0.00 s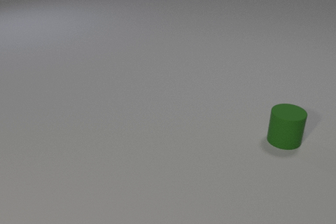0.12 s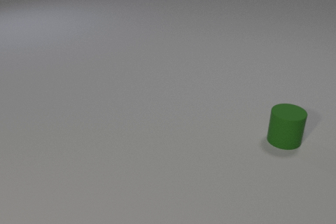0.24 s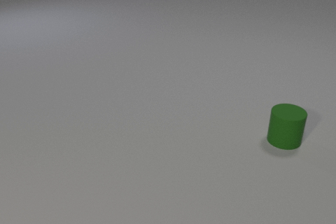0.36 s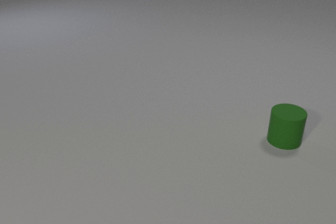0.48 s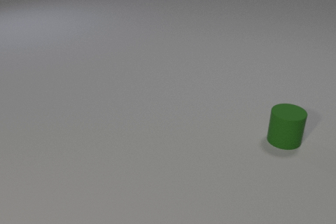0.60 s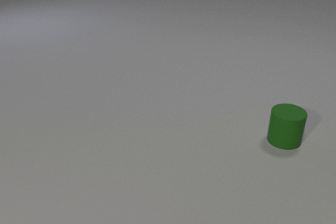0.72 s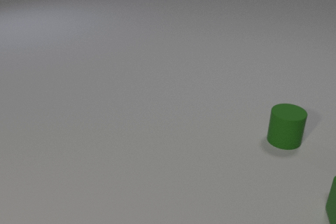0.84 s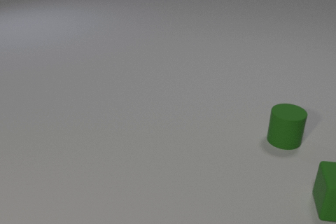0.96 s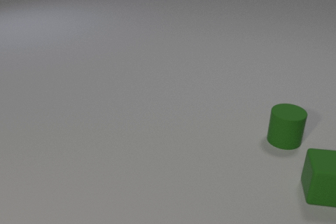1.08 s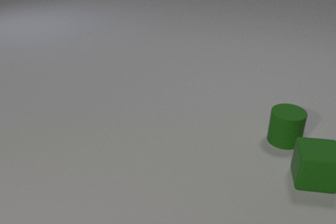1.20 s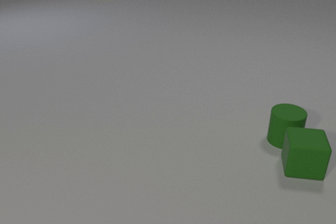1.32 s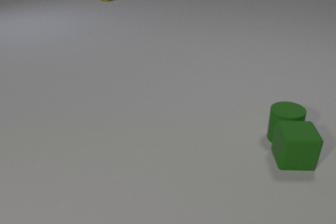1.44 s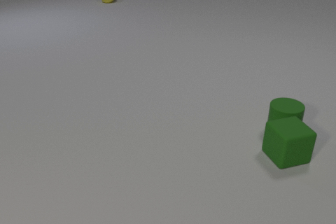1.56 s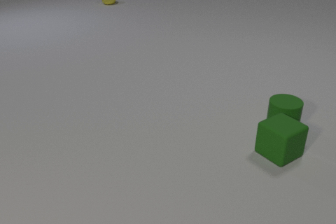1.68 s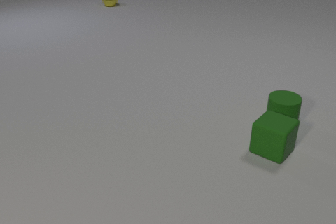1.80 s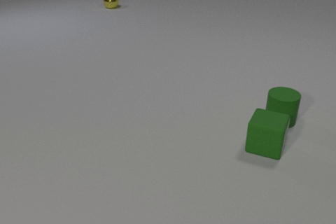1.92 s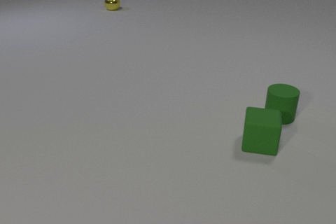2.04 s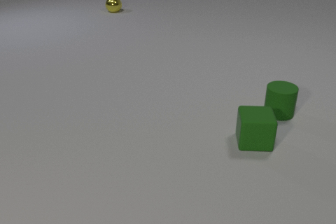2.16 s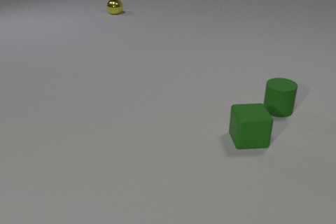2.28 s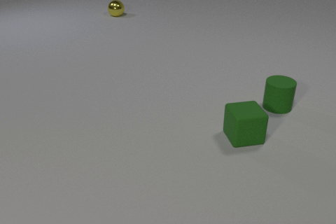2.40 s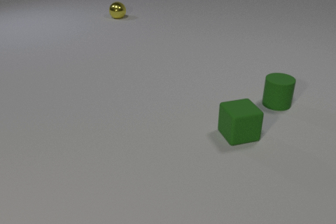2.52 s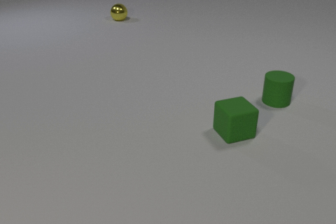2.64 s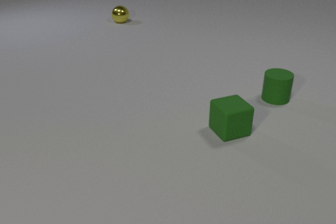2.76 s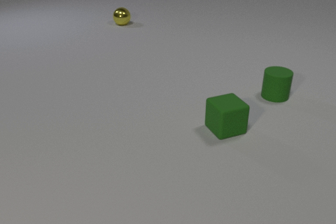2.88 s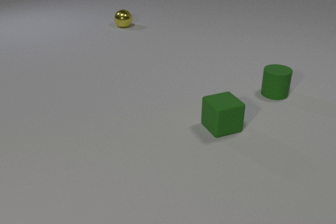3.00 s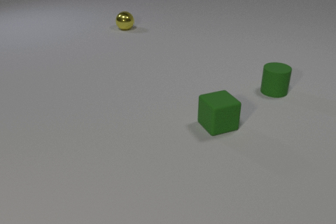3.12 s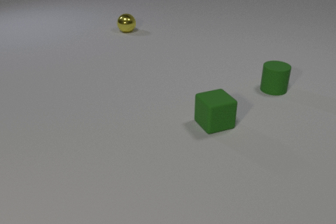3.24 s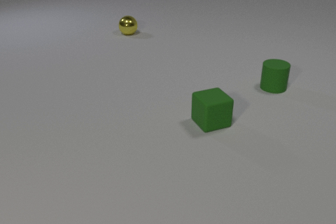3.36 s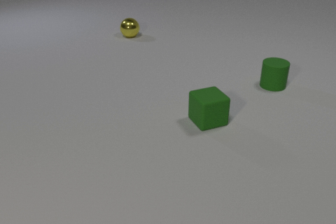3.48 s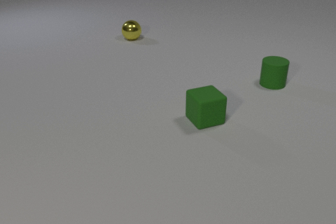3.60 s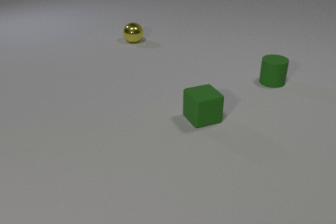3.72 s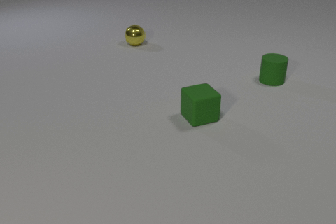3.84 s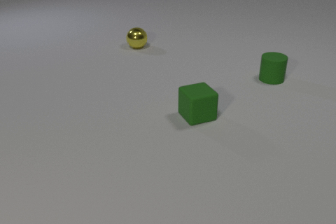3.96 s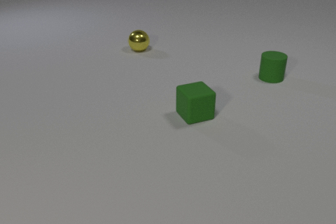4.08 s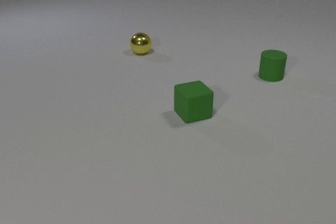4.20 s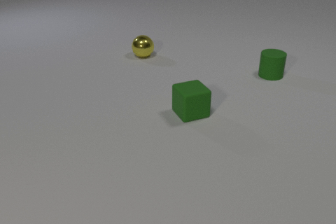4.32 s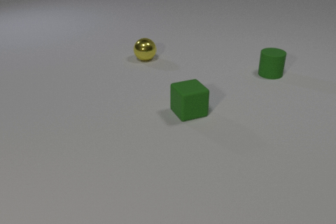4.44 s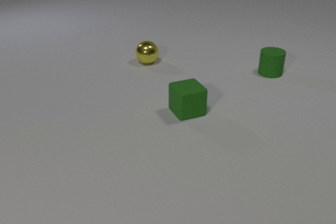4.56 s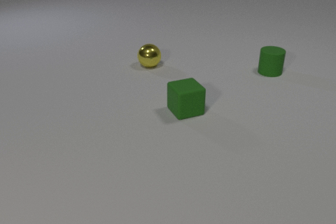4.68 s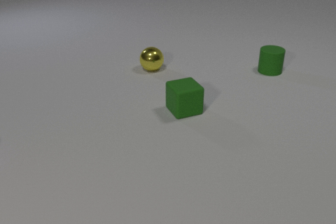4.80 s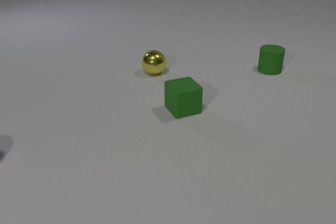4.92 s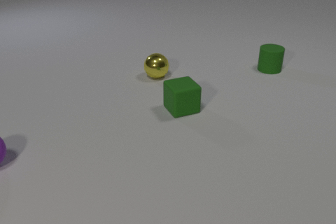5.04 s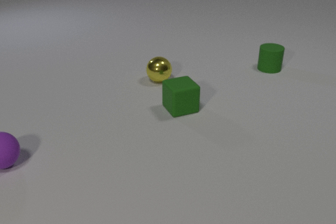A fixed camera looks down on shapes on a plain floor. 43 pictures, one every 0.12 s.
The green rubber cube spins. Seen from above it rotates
counterclockwise.
The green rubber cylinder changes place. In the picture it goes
away from the camera.
0.00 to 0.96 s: The green rubber cube comes in at the right edge, slides away from the camera and to the left.
0.96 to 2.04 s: The green rubber cube slides to the left and away from the camera, spins counterclockwise seen from above by about 105 degrees, its near face sliding to the right. The green rubber cylinder slides away from the camera. The yellow metal sphere comes in at the top edge, rolls toward the camera. The green rubber cube and the green rubber cylinder collide.
2.04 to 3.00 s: The green rubber cube slides to the left and away from the camera, spins counterclockwise seen from above by about 30 degrees, its near face sliding to the right. The green rubber cylinder slides away from the camera. The yellow metal sphere rolls toward the camera.
3.00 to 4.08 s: The green rubber cube slides to the left and away from the camera. The green rubber cylinder slides away from the camera. The yellow metal sphere rolls toward the camera.
4.08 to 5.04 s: The green rubber cube slides to the left and away from the camera. The green rubber cylinder slides away from the camera. The yellow metal sphere rolls toward the camera. The purple rubber sphere comes in at the left edge, rolls to the right.
How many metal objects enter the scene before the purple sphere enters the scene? 1.
What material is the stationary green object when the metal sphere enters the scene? rubber.
Are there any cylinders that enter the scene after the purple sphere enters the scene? no.
